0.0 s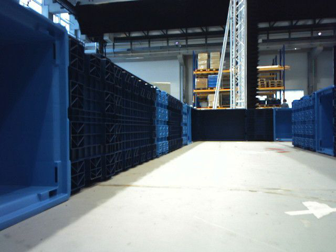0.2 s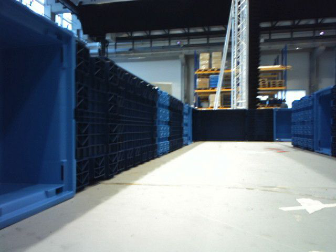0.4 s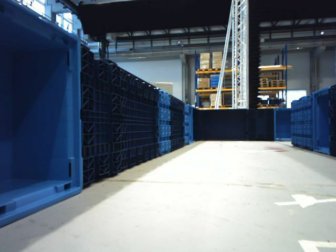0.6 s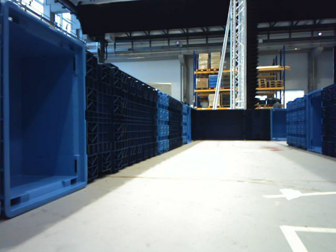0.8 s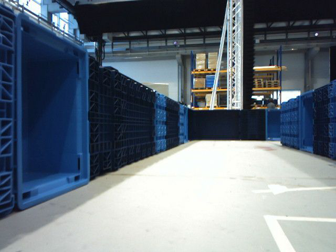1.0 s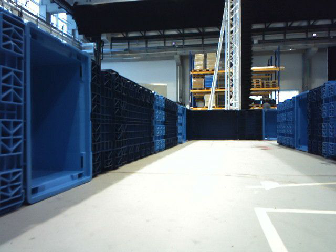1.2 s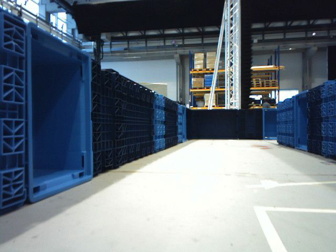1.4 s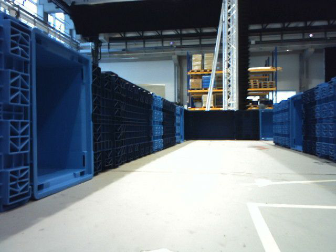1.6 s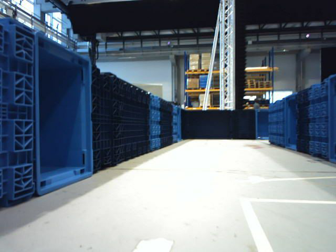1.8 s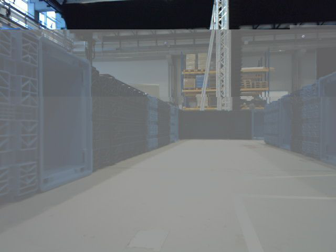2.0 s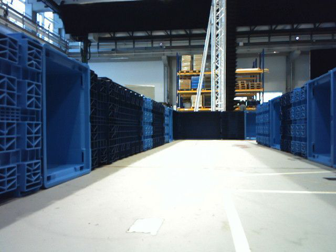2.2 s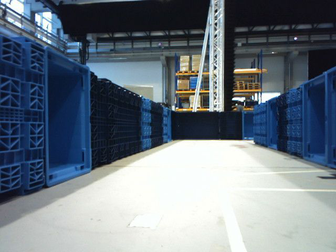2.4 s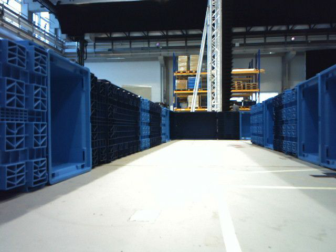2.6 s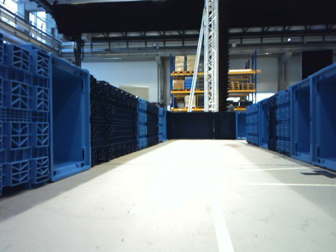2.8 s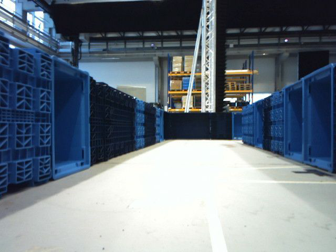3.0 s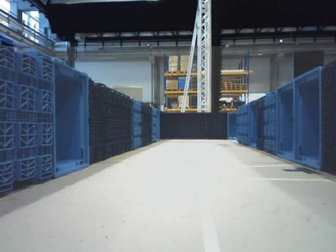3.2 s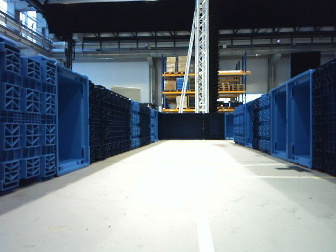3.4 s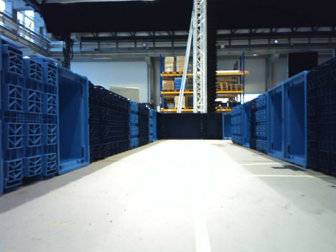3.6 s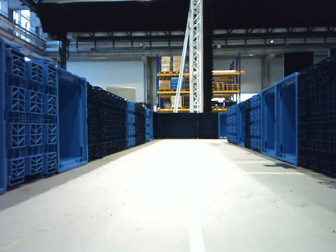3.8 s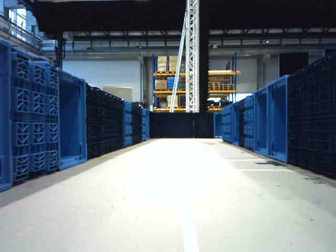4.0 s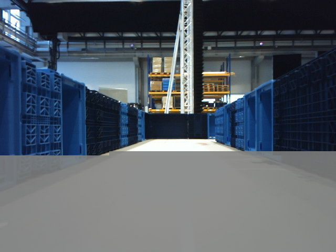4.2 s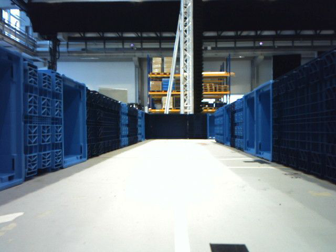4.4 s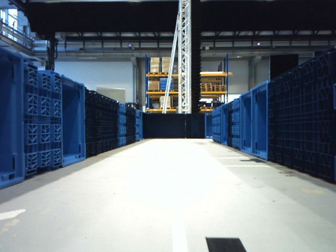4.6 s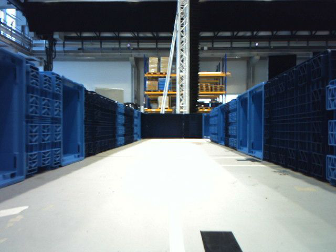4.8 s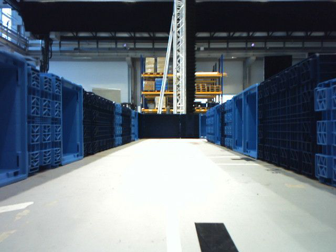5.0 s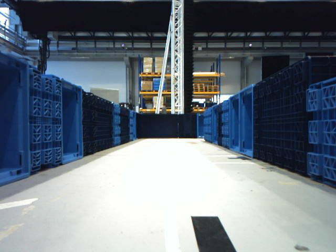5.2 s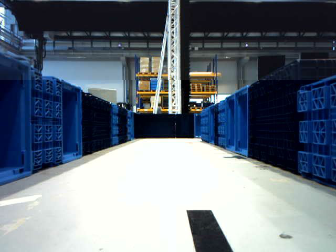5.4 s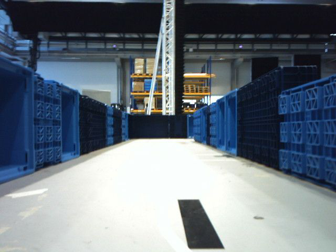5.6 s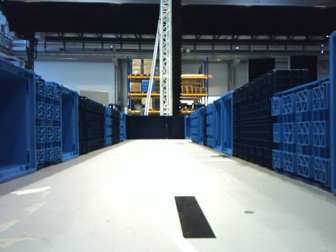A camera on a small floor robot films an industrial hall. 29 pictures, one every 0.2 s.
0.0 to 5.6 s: The scene slides to the left, as the camera pans about 10 degrees to its right. It travels backward, about 1.2 m, so what stands in front gets smaller.
The film runs backward here.
